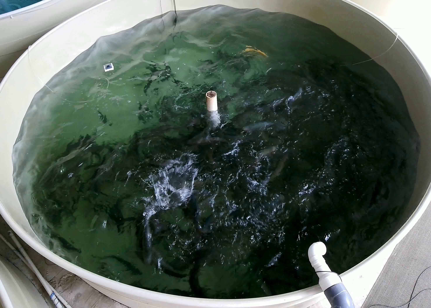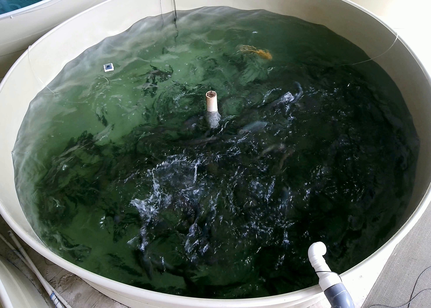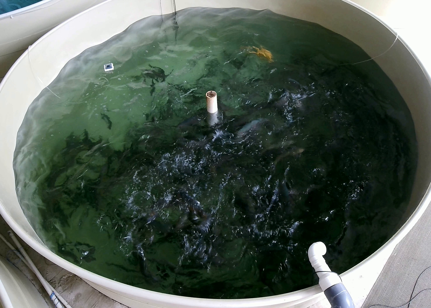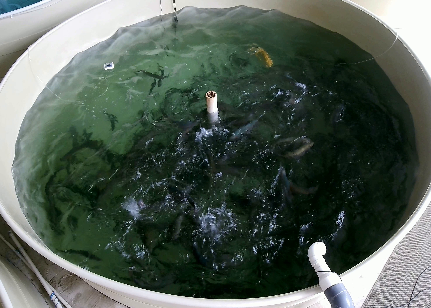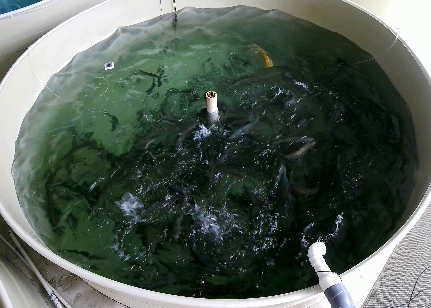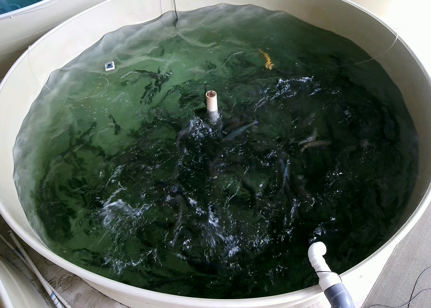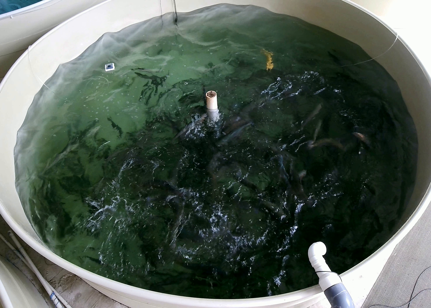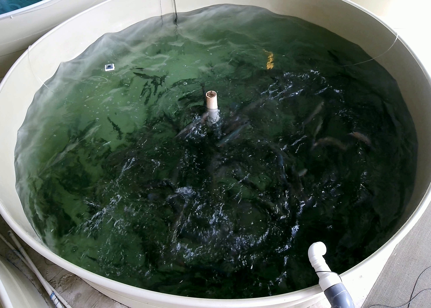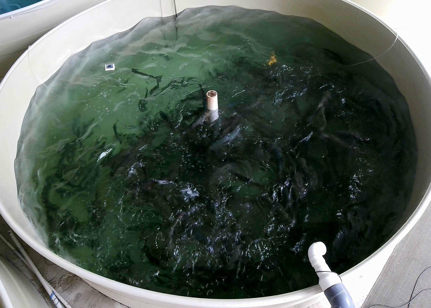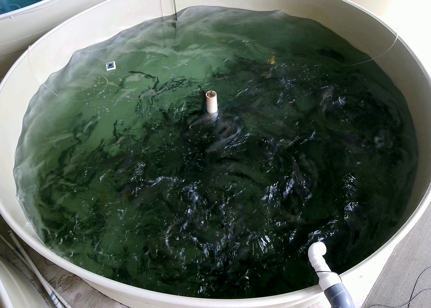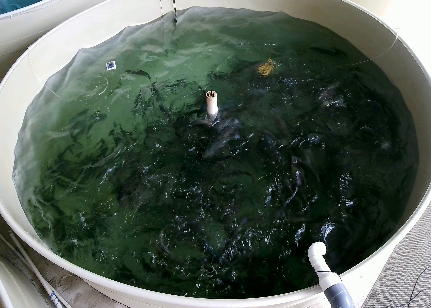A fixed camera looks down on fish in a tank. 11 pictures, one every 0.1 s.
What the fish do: Strong feeding.
